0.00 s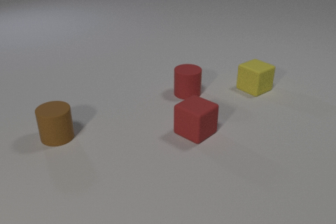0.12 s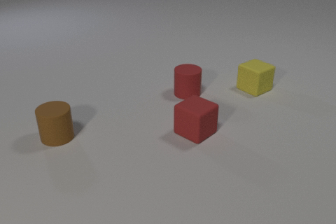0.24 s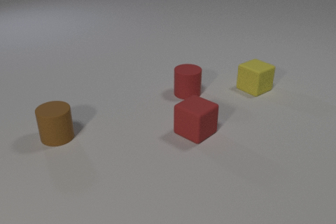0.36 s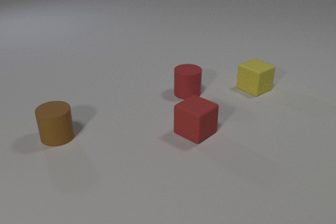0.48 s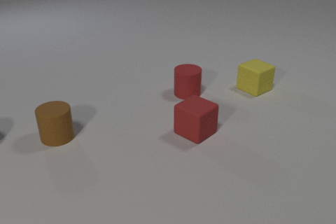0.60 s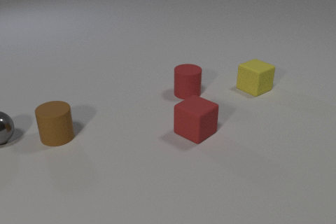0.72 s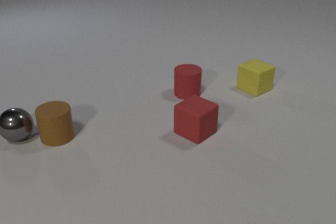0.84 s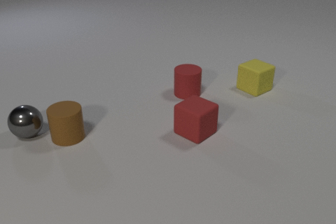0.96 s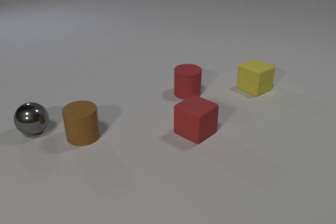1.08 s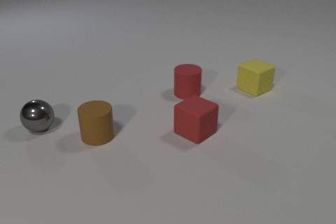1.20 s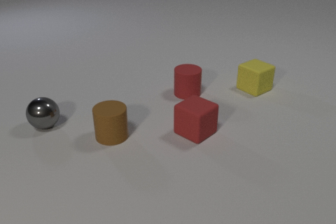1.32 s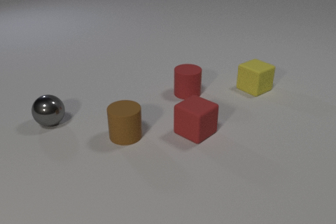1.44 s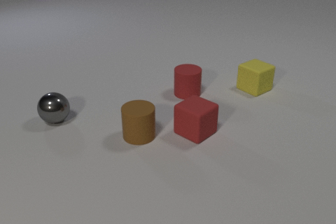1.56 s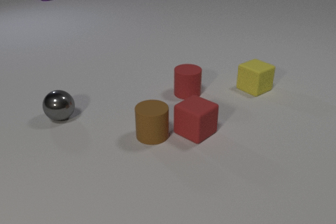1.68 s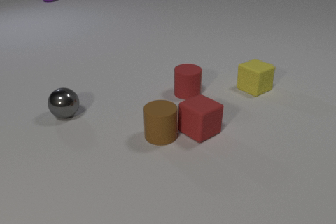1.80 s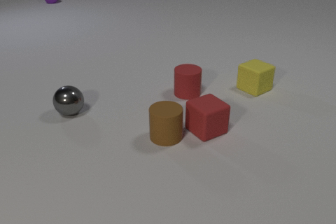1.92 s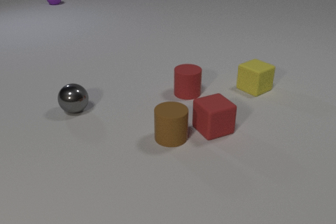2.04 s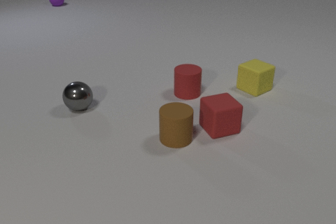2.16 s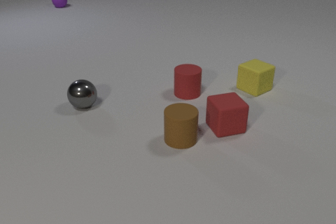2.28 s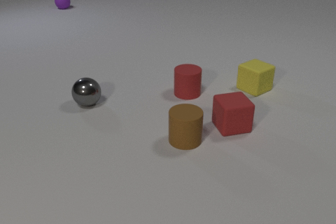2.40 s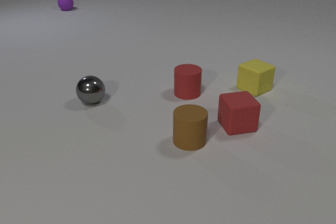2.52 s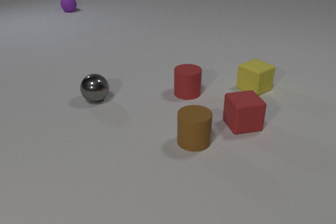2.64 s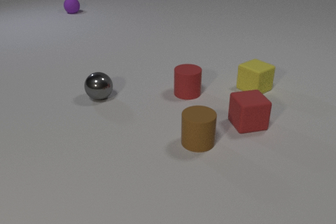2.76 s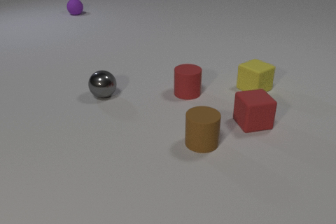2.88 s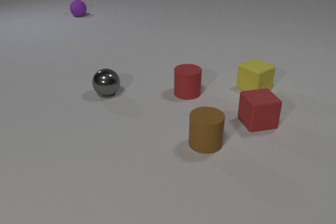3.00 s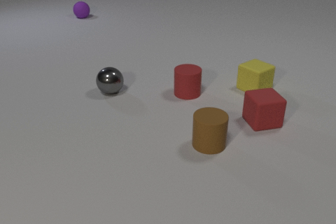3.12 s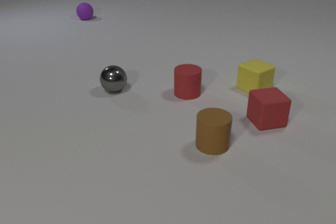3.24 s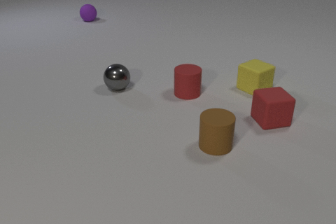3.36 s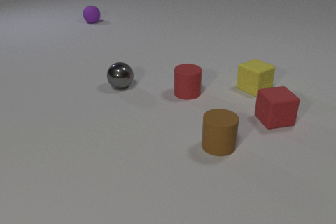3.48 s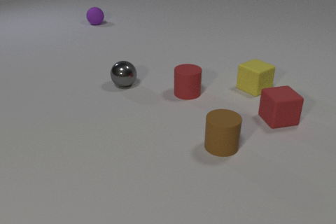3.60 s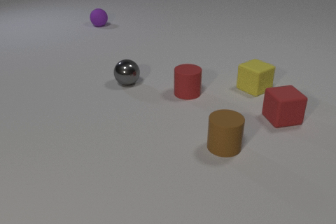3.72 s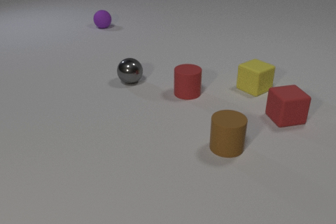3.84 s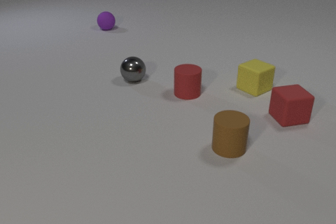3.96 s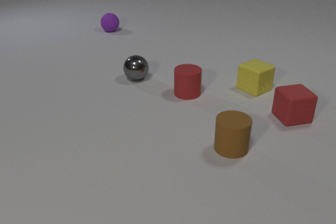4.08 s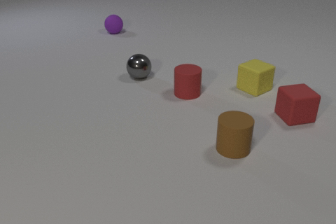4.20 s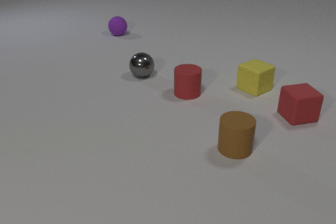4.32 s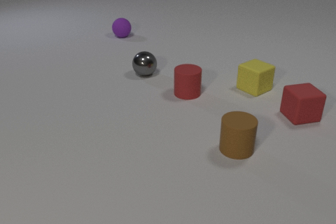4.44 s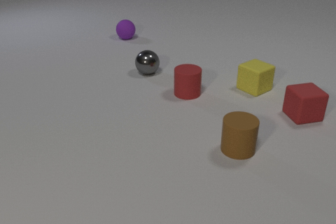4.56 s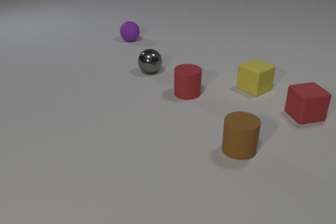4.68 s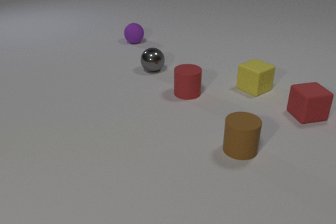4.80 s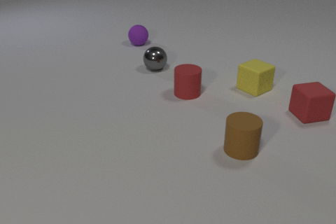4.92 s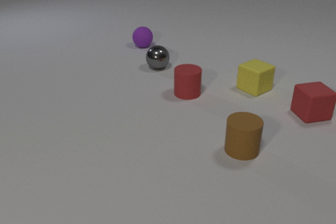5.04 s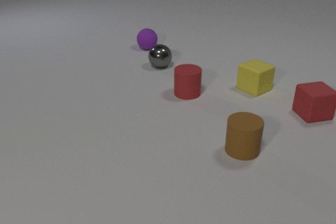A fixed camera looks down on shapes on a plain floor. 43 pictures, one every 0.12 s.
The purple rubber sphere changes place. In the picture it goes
toward the camera.
The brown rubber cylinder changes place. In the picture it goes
to the right.
0.00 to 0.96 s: The gray metal sphere comes in at the left edge, rolls to the right. The brown rubber cylinder slides to the right. The gray metal sphere and the brown rubber cylinder collide.
0.96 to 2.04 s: The gray metal sphere rolls to the right and away from the camera. The brown rubber cylinder slides to the right. The purple rubber sphere comes in at the top edge, rolls toward the camera and to the right. The red rubber cube slides to the right and away from the camera, spins so that its near face slides to the left, clockwise seen from above. The brown rubber cylinder and the red rubber cube collide.
2.04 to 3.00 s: The gray metal sphere rolls to the right and away from the camera. The brown rubber cylinder slides to the right. The purple rubber sphere rolls toward the camera and to the right. The red rubber cube slides to the right and away from the camera.
3.00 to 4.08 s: The gray metal sphere rolls away from the camera and to the right. The brown rubber cylinder slides to the right. The purple rubber sphere rolls toward the camera and to the right. The red rubber cube slides to the right and away from the camera.
4.08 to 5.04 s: The gray metal sphere rolls away from the camera and to the right. The brown rubber cylinder slides to the right. The purple rubber sphere rolls toward the camera and to the right. The red rubber cube slides to the right and away from the camera.
What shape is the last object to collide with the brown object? cube.
What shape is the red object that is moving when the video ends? cube.
How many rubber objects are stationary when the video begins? 4.
